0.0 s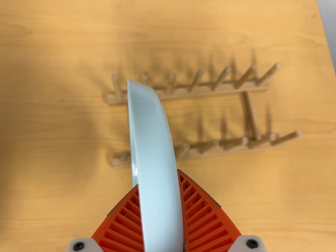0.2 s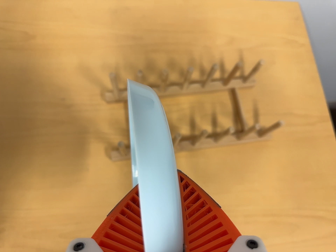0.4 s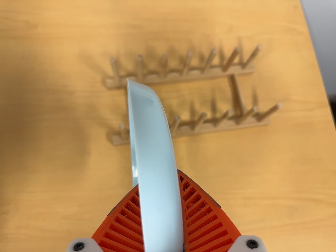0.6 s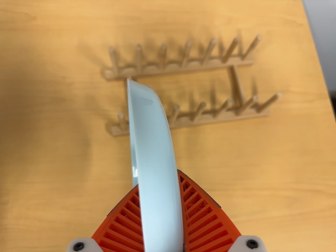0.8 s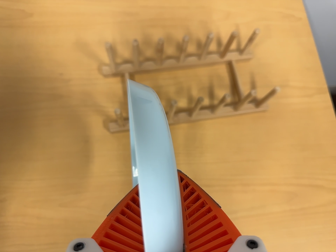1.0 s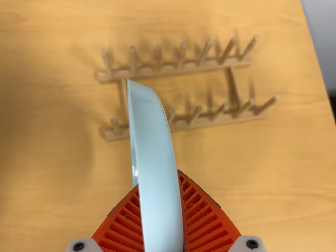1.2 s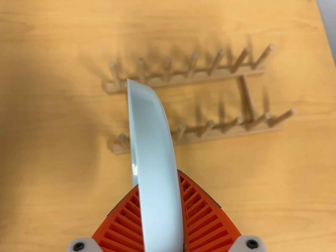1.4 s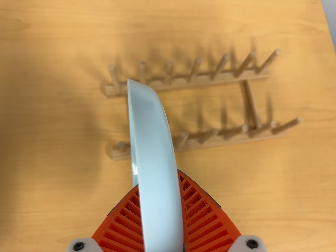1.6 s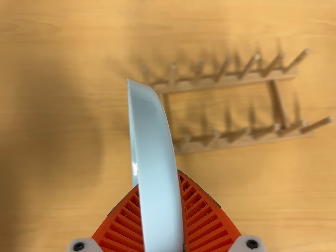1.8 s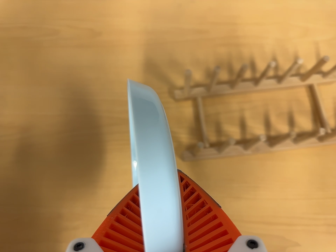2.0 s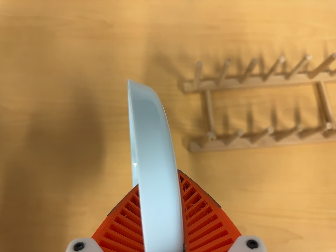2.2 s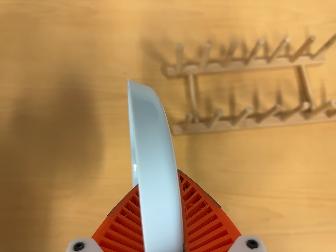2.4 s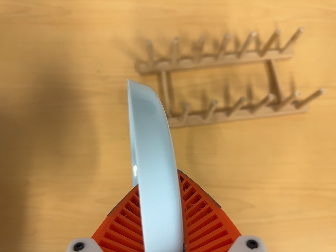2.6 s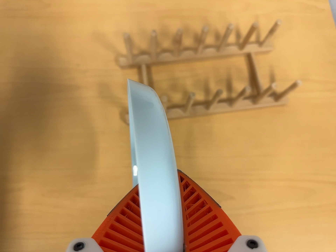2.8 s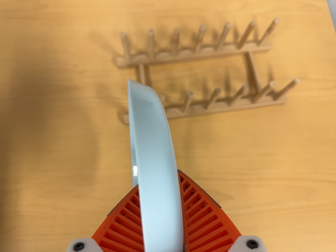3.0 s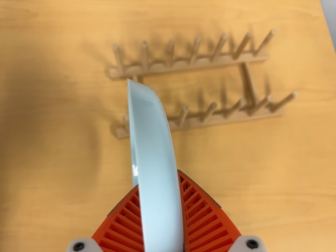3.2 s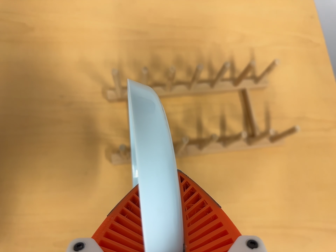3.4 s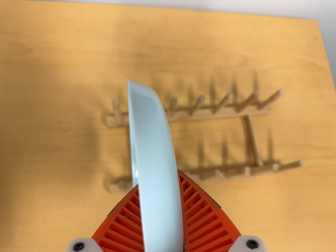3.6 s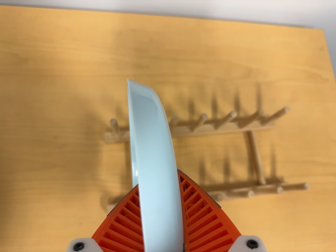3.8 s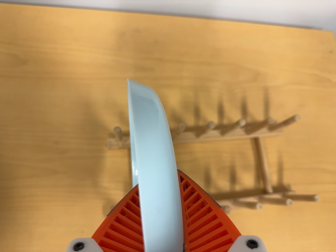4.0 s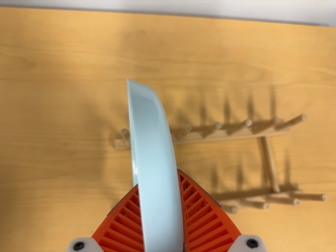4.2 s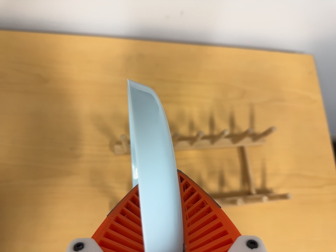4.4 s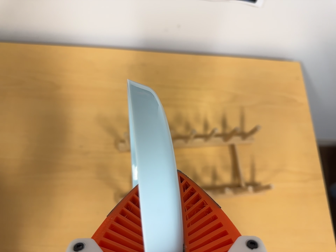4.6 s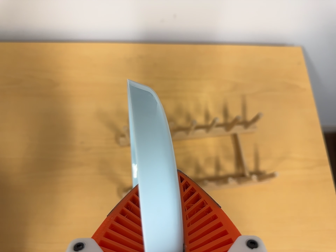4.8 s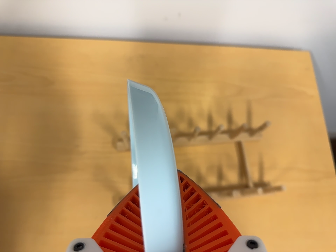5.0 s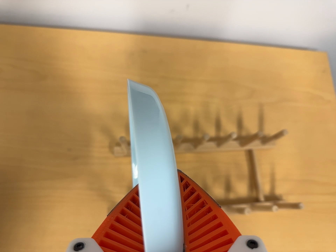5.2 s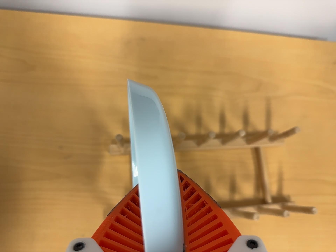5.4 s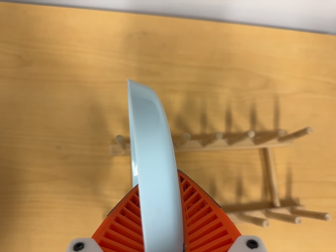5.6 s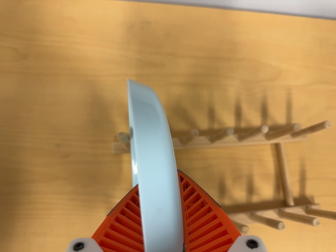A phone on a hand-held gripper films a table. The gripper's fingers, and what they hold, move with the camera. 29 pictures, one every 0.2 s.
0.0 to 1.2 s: The camera shifts only a little, or ends up much as it began.
1.2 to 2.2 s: The camera travels to its left, about 7 cm, so close, fixed things drift to the right.
2.2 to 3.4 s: The camera travels toward the top of its view and to its right, about 9 cm, so close, fixed things drift downward.
3.4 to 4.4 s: The camera travels backward, about 10 cm, so what stands in front gets smaller.
4.4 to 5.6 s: The camera travels forward, about 18 cm, so what stands in front looms larger.
The film runs forward here.
